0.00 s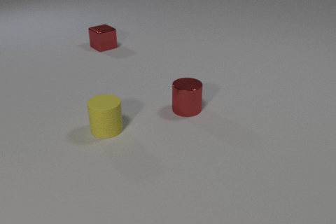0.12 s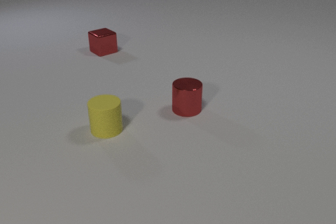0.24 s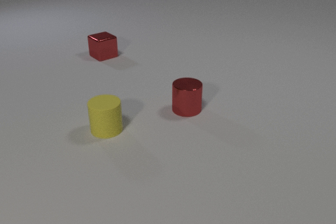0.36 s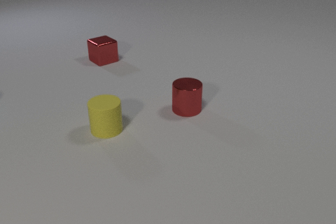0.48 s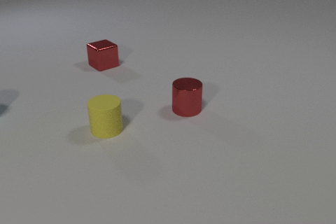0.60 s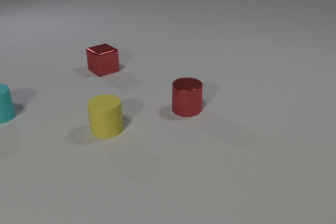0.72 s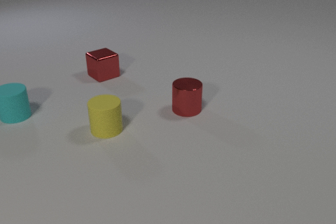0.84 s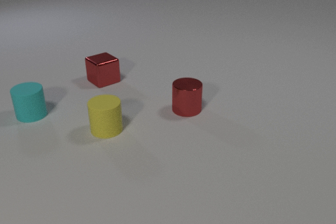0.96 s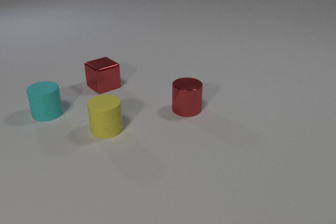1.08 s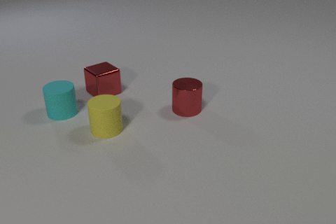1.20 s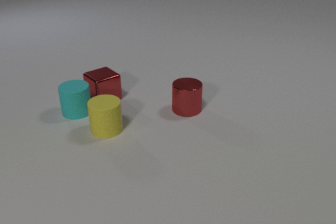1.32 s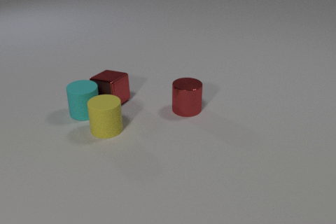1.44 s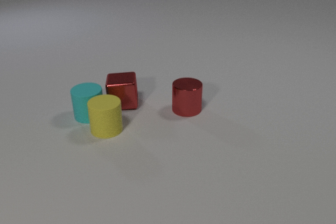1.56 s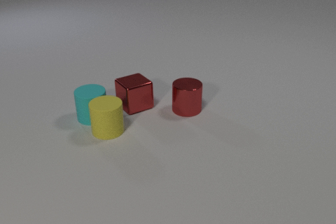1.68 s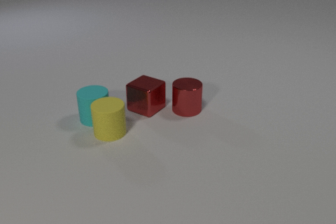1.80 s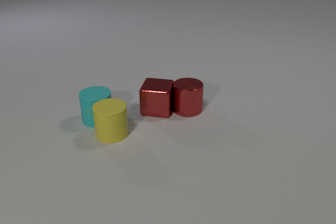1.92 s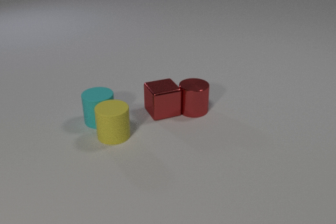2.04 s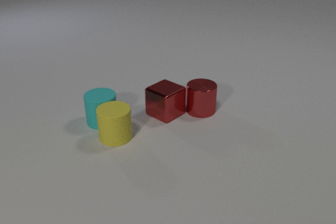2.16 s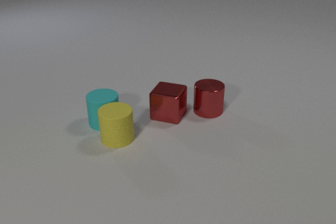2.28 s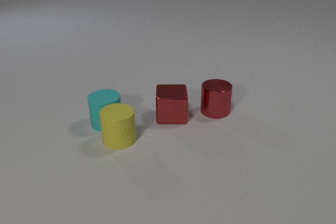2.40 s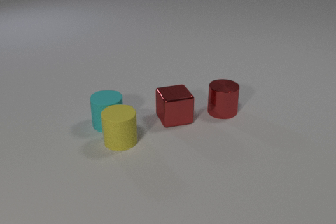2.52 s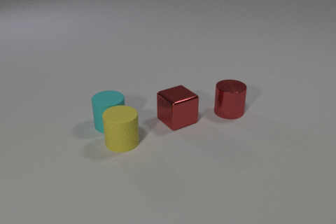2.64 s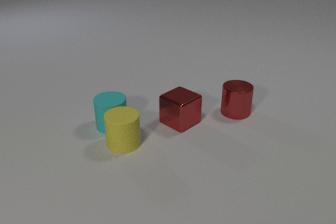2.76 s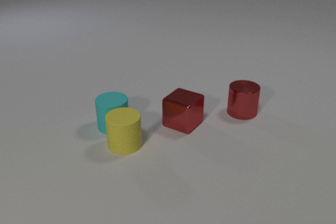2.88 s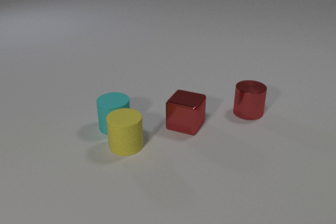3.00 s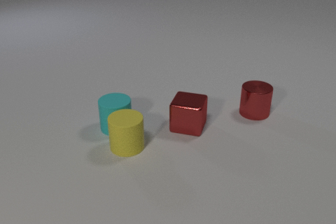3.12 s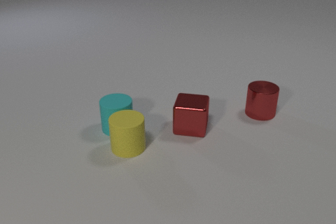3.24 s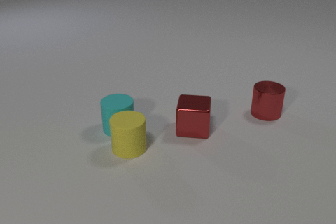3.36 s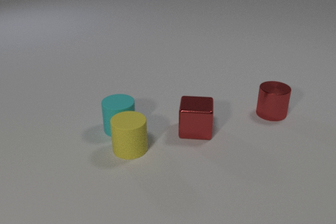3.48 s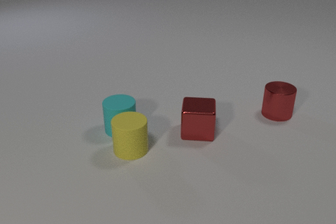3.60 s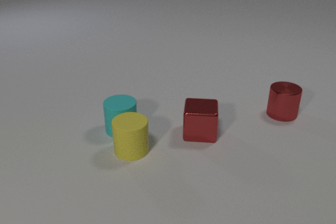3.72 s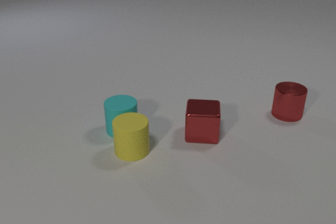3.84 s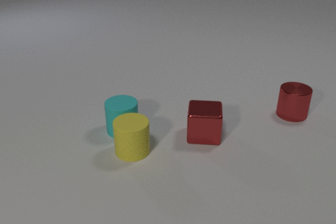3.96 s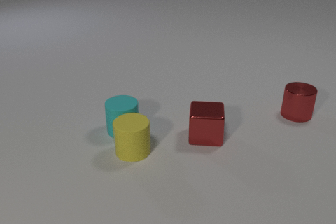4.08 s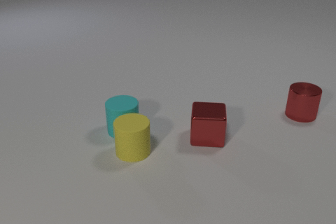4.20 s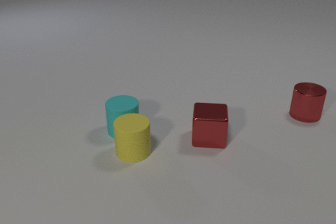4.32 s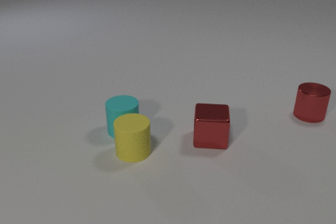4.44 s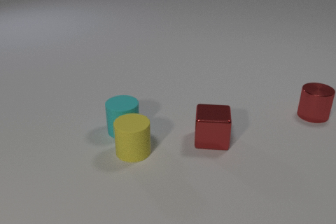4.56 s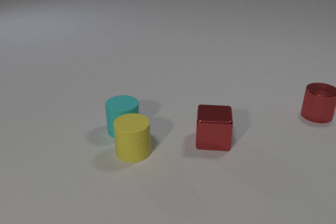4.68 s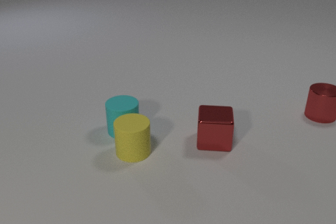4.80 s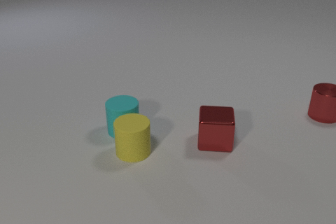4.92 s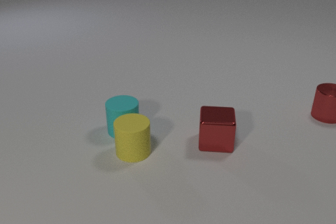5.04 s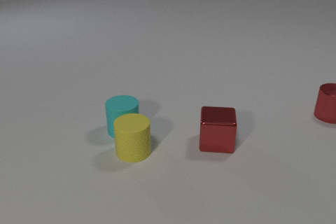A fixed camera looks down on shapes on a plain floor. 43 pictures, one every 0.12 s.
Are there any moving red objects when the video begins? yes.
How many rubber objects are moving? 2.
What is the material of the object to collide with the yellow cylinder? rubber.
0.00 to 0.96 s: The cyan rubber cylinder comes in at the left edge, slides to the right. The red metal cube slides toward the camera.
0.96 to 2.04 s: The cyan rubber cylinder slides to the right and toward the camera. The red metal cube slides toward the camera and to the right, spins so that its near face slides to the right, counterclockwise seen from above. The yellow rubber cylinder slides toward the camera and to the right. The red metal cylinder slides to the right. The cyan rubber cylinder and the red metal cube collide. The cyan rubber cylinder and the yellow rubber cylinder collide. The red metal cube and the red metal cylinder collide.
2.04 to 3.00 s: The cyan rubber cylinder slides to the right and toward the camera. The red metal cube slides toward the camera and to the right, spins so that its near face slides to the right, counterclockwise seen from above. The yellow rubber cylinder slides toward the camera and to the right. The red metal cylinder slides to the right.
3.00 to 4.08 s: The cyan rubber cylinder slides to the right. The red metal cube slides to the right and toward the camera. The yellow rubber cylinder slides toward the camera. The red metal cylinder slides to the right.
4.08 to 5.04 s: The red metal cube slides to the right and toward the camera. The red metal cylinder slides to the right.
